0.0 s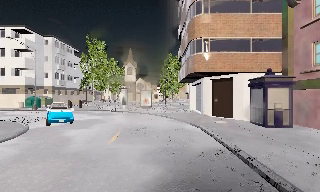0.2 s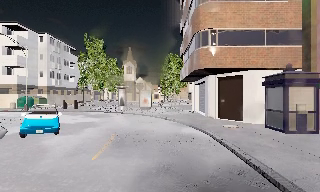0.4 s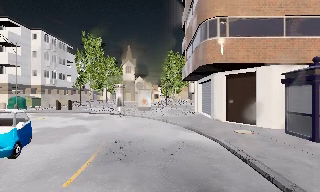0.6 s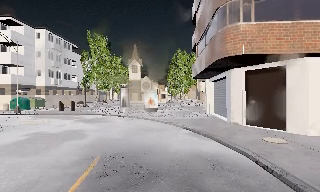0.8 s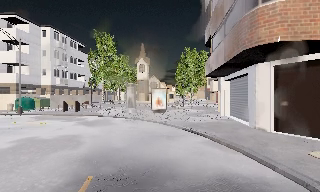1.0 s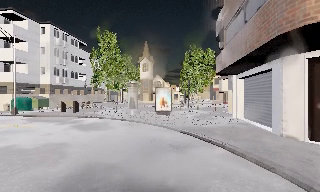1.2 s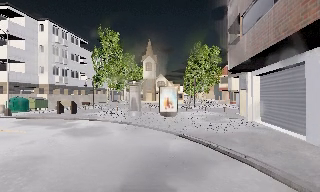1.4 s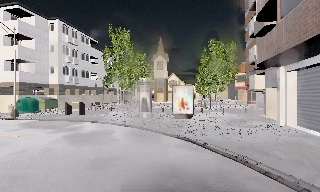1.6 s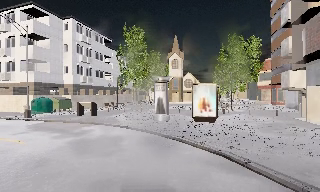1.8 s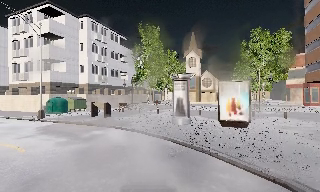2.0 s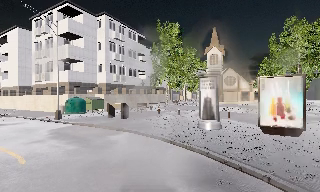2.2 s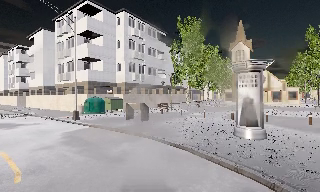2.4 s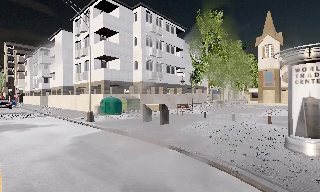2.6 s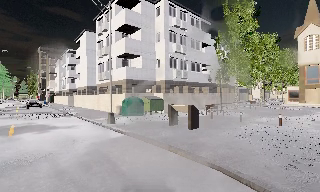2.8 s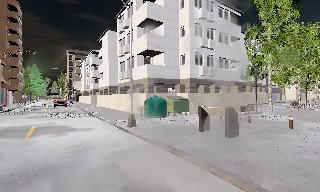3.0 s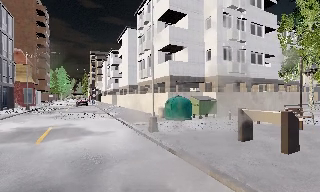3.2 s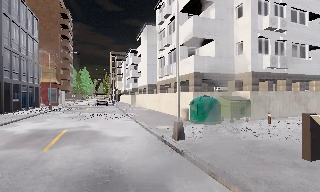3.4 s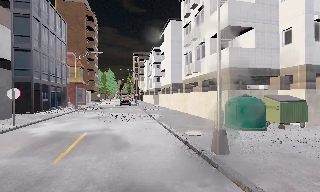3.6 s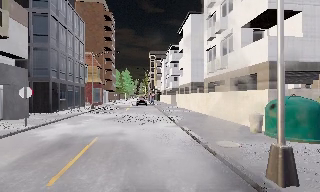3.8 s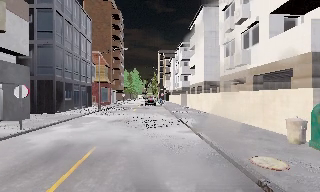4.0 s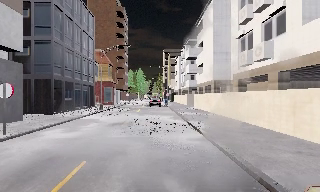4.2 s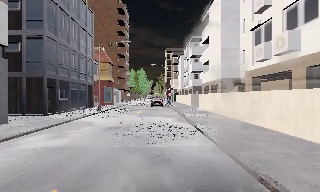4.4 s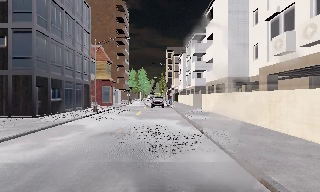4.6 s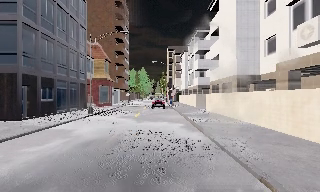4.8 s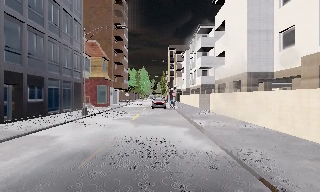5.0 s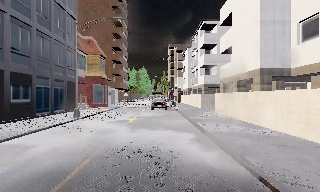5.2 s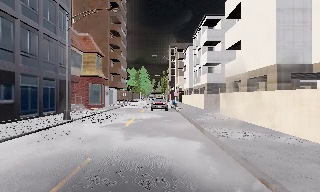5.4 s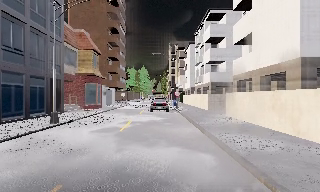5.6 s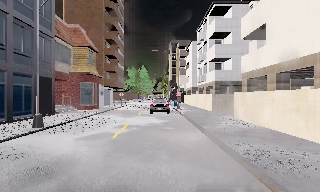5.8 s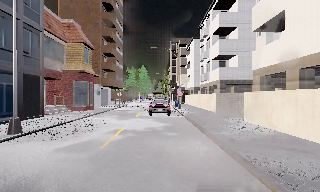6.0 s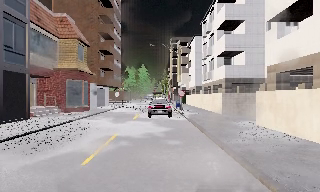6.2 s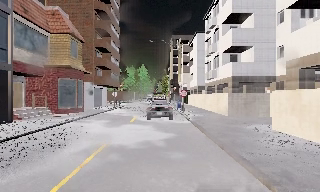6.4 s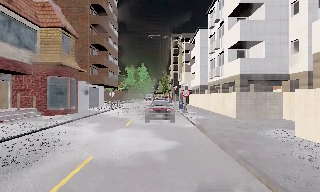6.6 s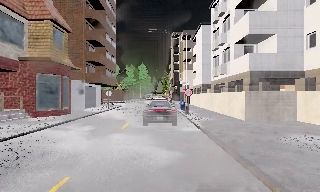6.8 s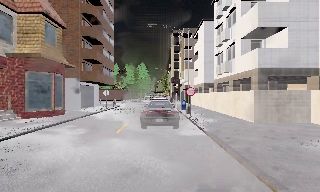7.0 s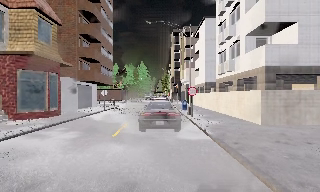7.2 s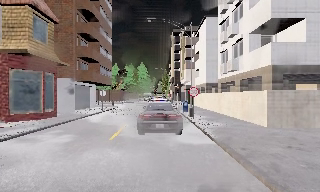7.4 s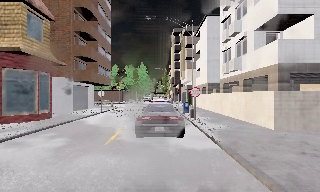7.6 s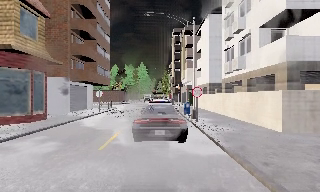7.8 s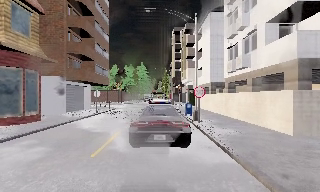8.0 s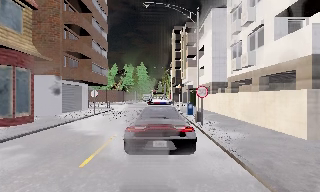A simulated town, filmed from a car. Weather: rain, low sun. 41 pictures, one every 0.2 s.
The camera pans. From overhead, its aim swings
counterclockwise.
The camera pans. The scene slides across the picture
to the right.
0.0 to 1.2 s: The camera travels forward, about 8 m, so what stands in front looms larger.
1.2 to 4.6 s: The scene slides to the right, as the camera pans about 80 degrees to its left. It travels forward, about 25 m.
4.6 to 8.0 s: The camera travels forward, about 18 m, so what stands in front looms larger. It loses speed.
The film runs forward here.
